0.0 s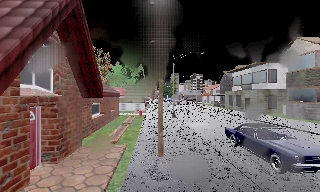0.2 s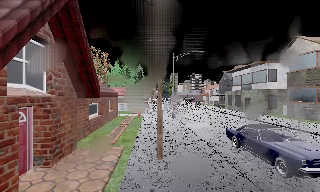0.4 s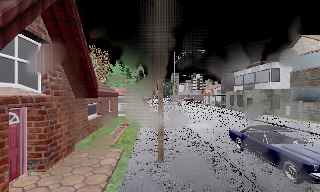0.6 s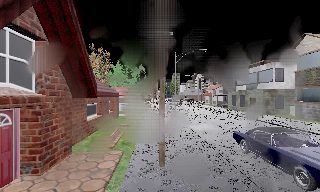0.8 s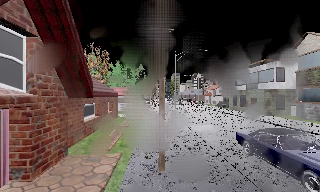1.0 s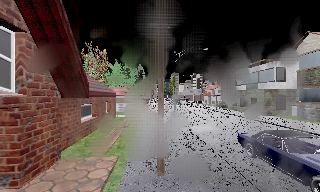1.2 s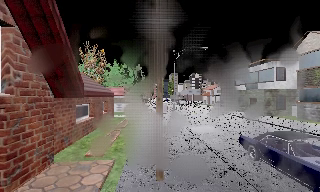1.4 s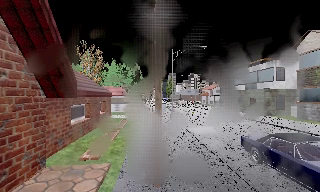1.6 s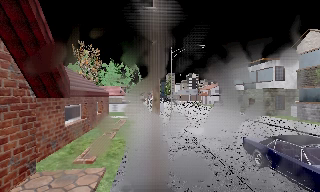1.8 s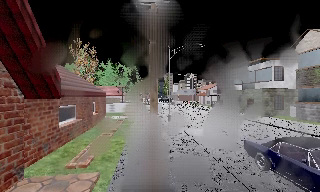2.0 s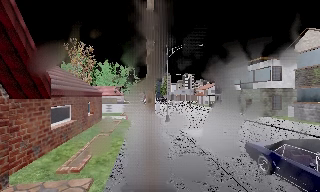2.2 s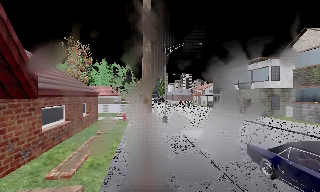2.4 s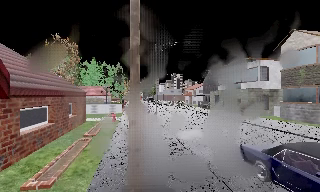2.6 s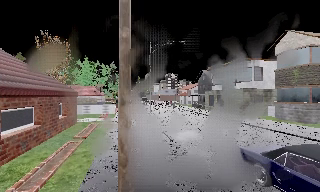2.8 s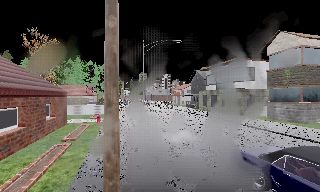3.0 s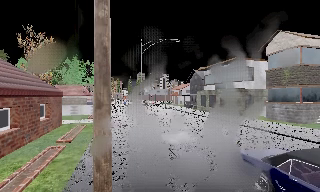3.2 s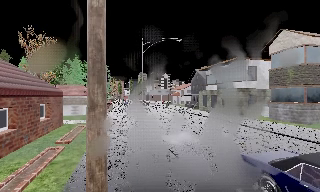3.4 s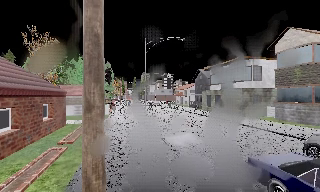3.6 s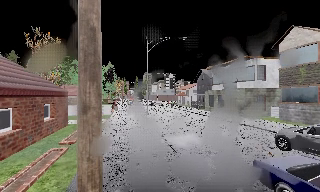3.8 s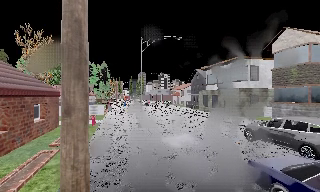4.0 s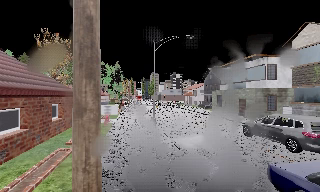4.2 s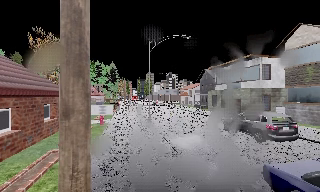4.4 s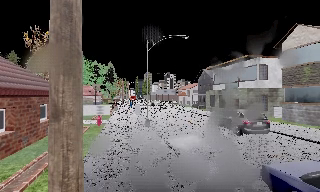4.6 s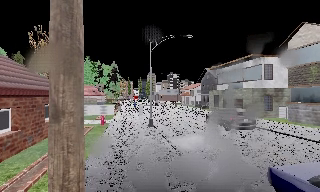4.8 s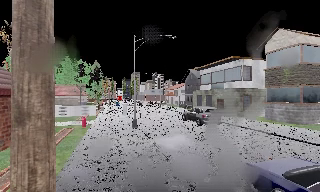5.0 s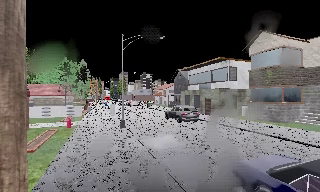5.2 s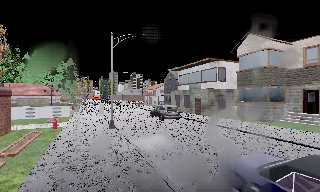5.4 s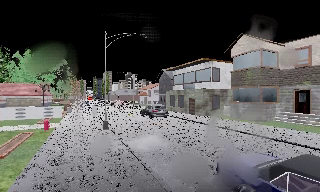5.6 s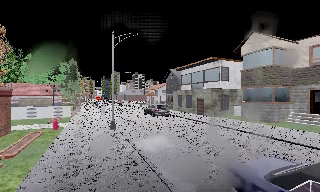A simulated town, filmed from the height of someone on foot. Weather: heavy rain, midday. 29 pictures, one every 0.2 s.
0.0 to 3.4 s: The camera pans to its right, which is clockwise from overhead, by about 10 degrees. It travels forward, about 5 m, so what stands in front looms larger.
3.4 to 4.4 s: The camera shifts only a little, or ends up much as it began.
4.4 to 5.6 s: The camera swings to its right by about 10 degrees, and the scene slides to the left.
The film runs forward here.
